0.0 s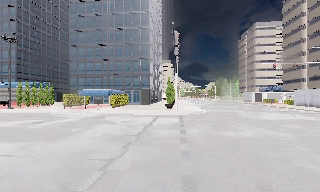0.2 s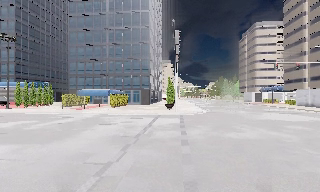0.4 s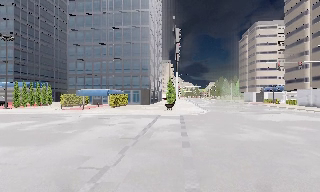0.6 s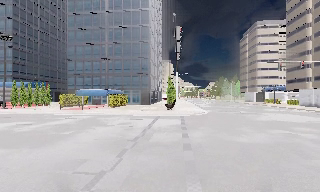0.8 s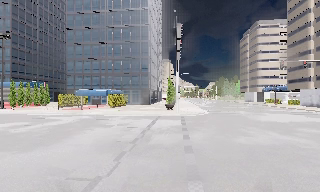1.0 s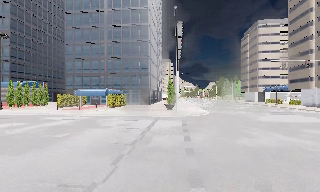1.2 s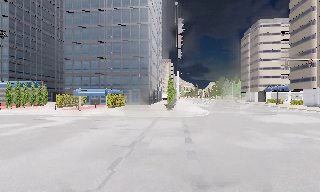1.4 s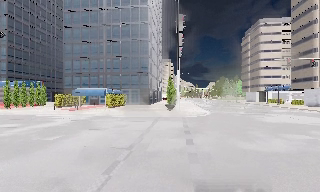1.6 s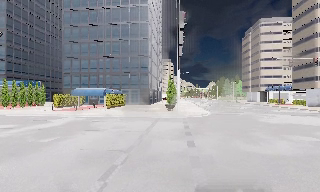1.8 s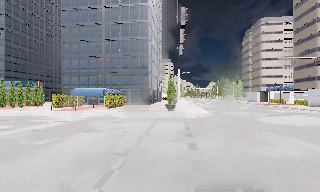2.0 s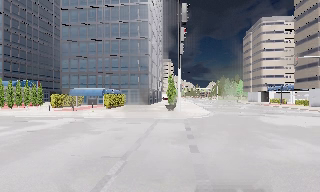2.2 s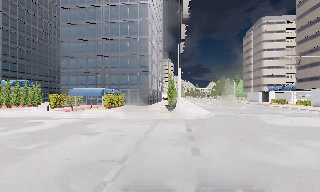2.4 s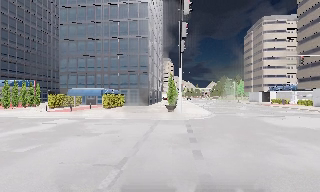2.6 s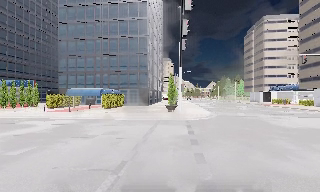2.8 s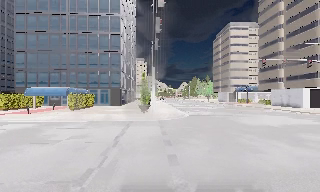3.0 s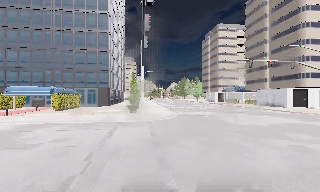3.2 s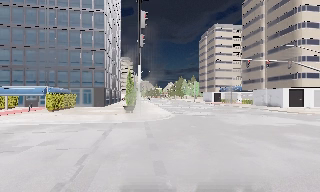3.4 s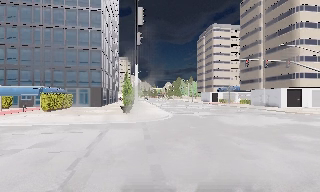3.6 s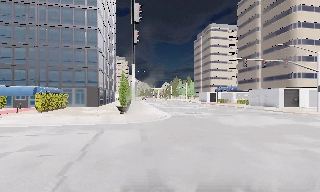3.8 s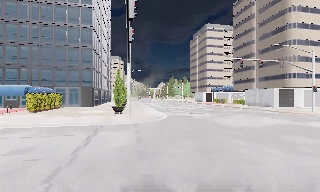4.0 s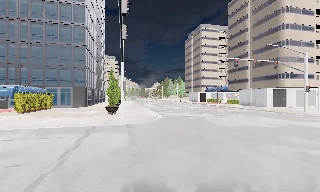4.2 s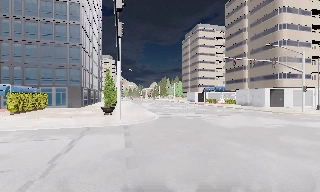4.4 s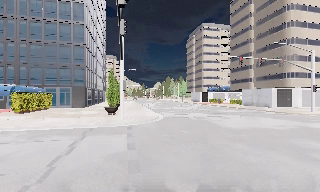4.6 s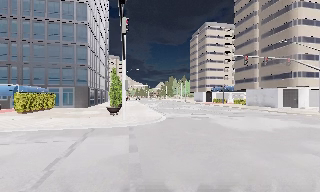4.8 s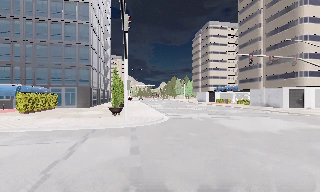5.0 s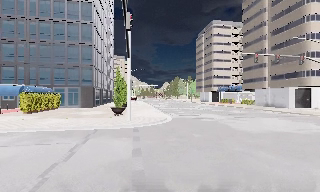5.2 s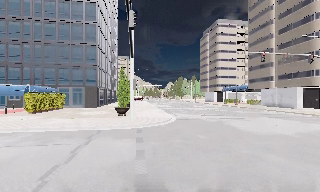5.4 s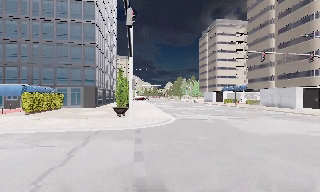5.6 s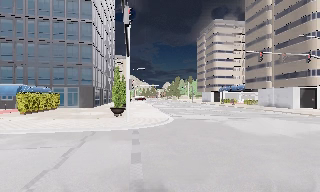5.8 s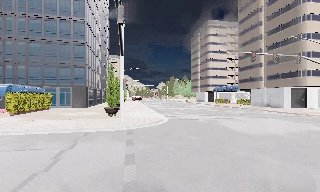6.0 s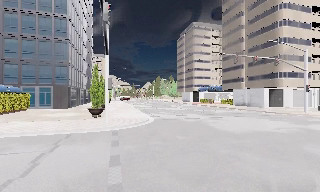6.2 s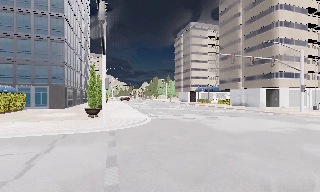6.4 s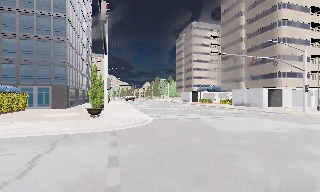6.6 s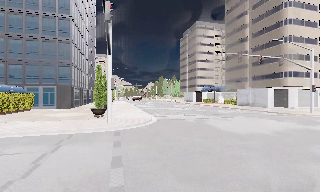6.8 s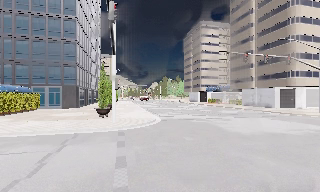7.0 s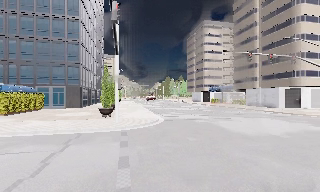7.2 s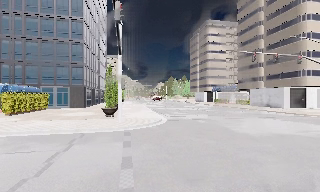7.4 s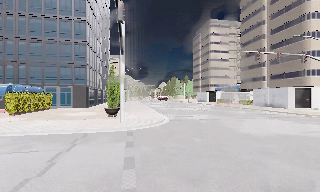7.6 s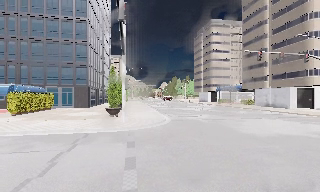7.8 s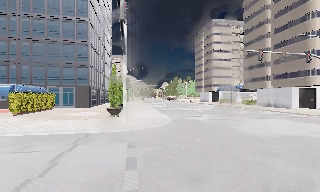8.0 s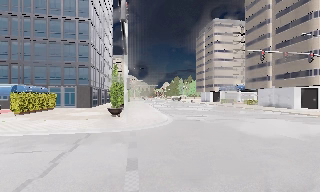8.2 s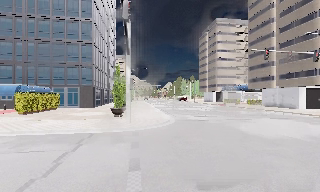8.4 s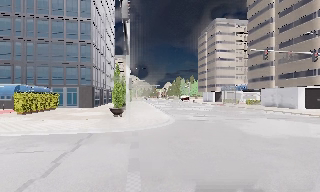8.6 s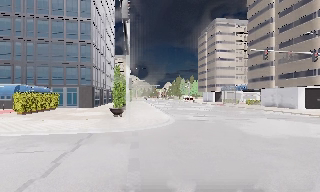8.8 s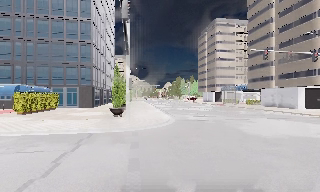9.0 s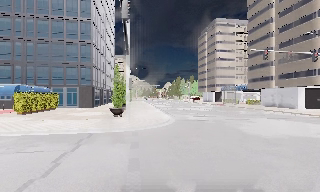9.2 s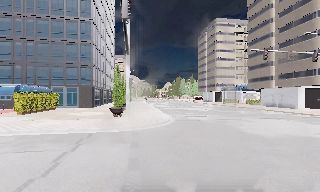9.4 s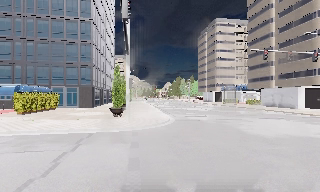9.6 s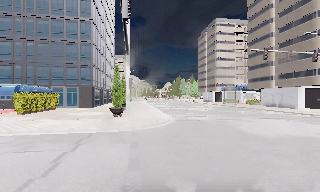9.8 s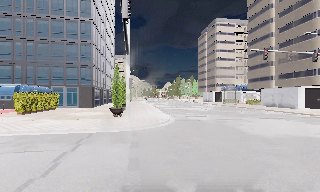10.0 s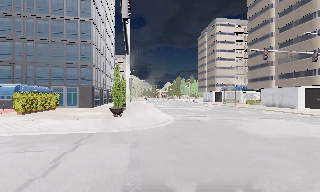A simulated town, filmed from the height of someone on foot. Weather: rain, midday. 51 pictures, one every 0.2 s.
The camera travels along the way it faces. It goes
forward.
0.0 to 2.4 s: The camera travels forward, about 4 m, so what stands in front looms larger.
2.4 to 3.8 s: The camera swings to its right by about 15 degrees, and the scene slides to the left. It travels forward, about 2 m, so what stands in front looms larger.
3.8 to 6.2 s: The camera travels forward, about 2.5 m, so what stands in front looms larger. It loses speed.
6.2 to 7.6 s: The camera shifts only a little, or ends up much as it began.
7.6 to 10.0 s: The camera keeps its place and its aim.
The film runs forward here.
